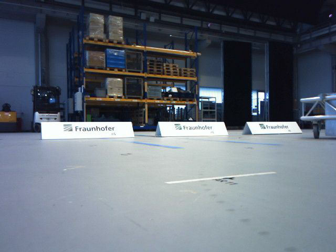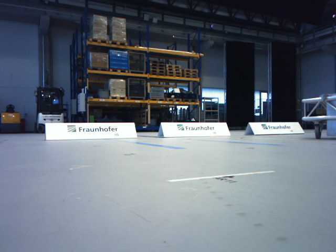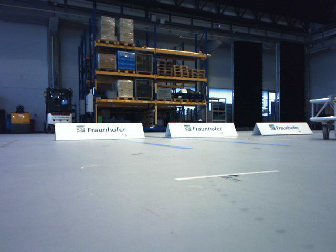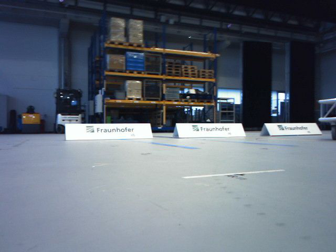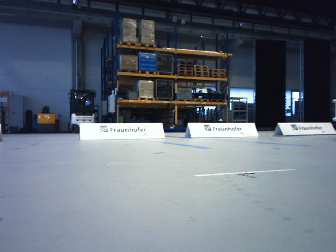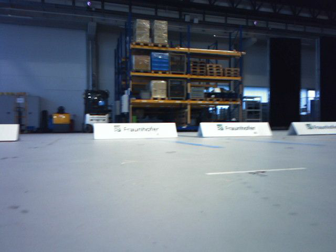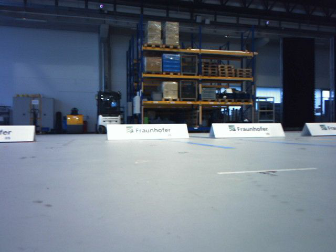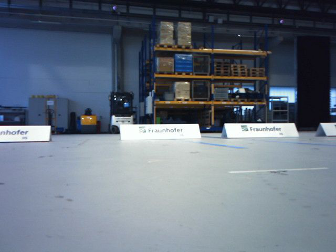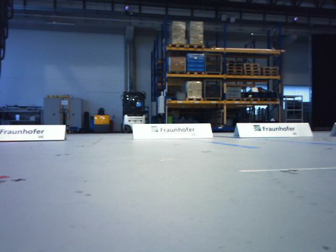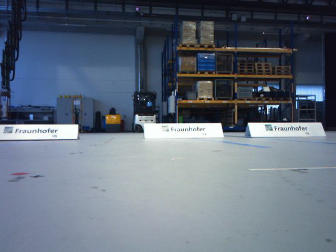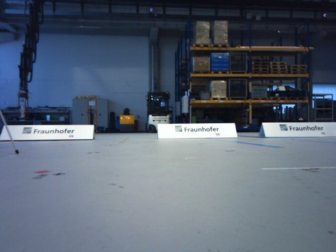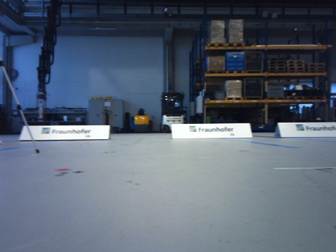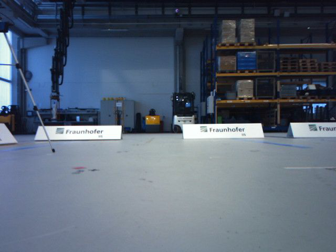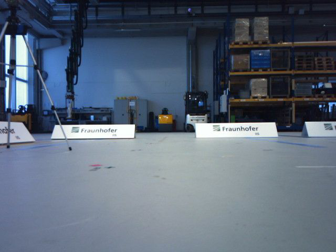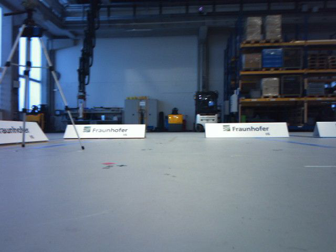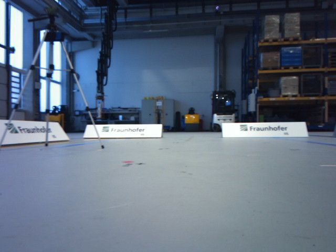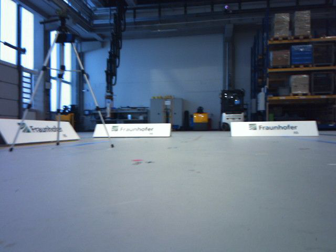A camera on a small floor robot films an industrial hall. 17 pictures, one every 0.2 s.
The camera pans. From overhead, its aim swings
counterclockwise.
The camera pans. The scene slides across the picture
to the right.
0.0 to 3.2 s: The scene slides to the right, as the camera pans about 35 degrees to its left. It travels backward, about 0.6 m.
The film runs backward here.
